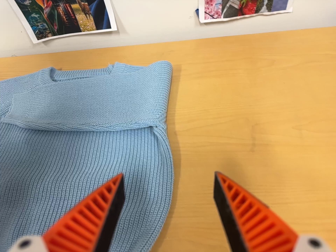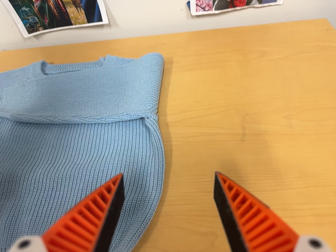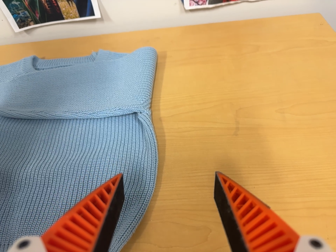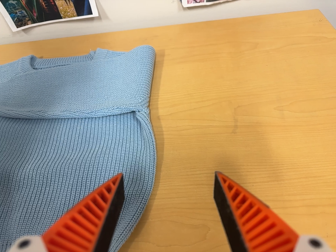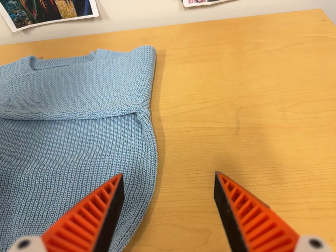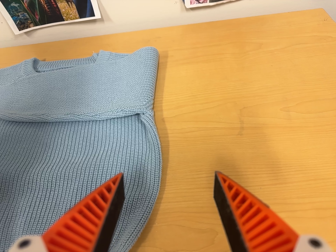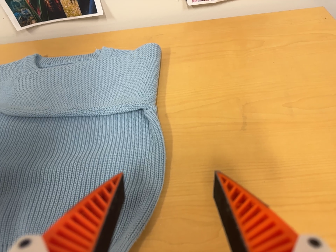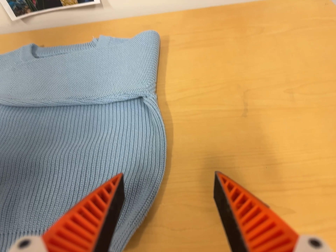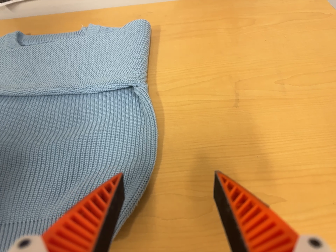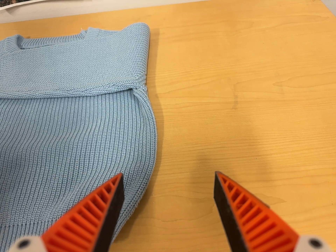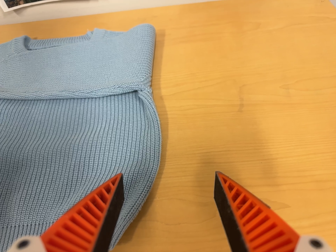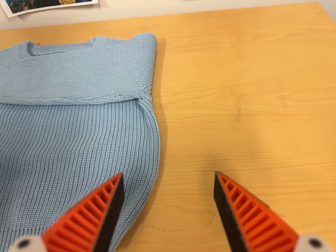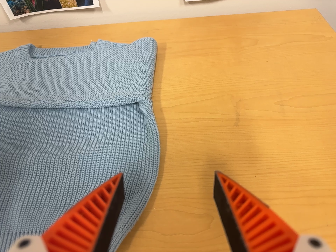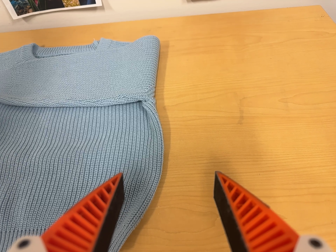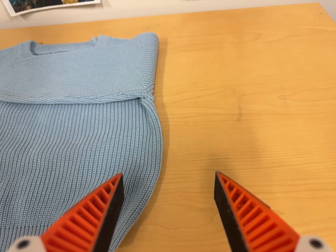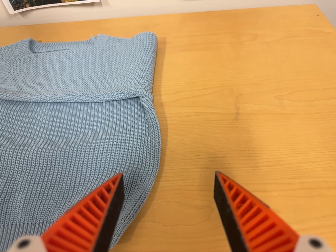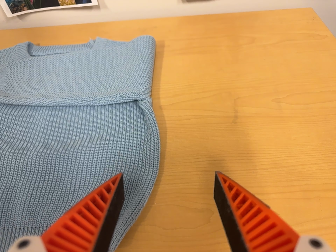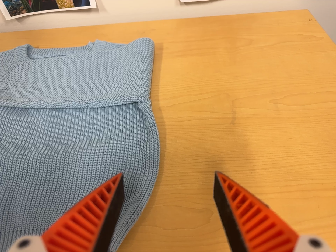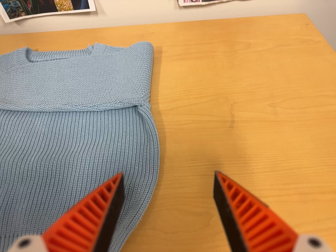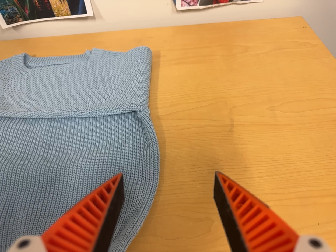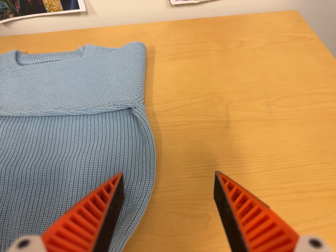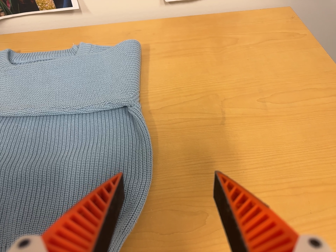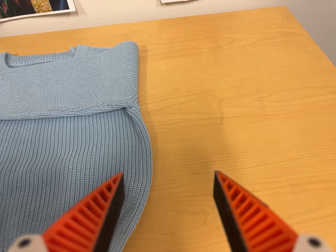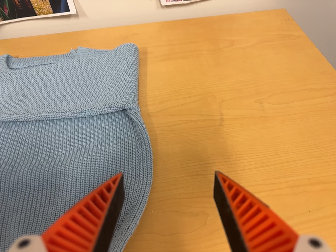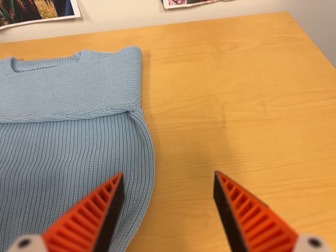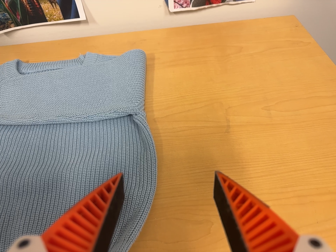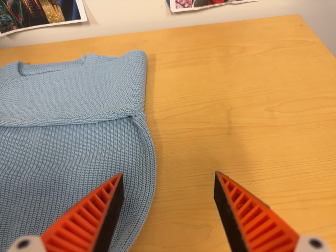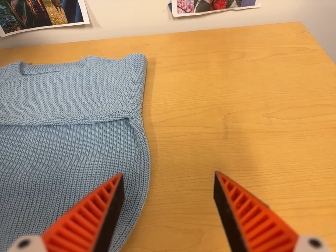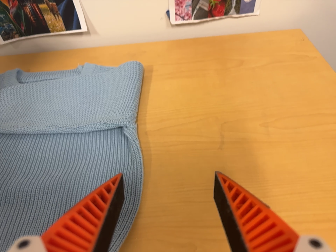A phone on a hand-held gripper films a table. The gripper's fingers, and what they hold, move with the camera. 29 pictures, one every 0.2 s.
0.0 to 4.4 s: The camera shifts only a little, or ends up much as it began.
4.4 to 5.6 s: The camera travels to its right, about 4 cm.
The film runs forward here.
